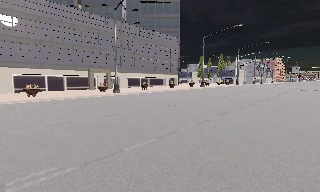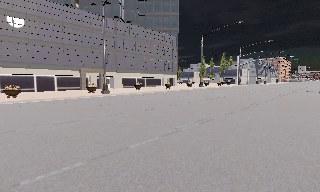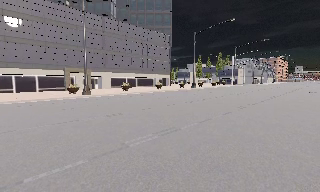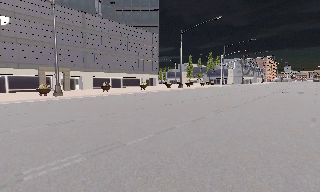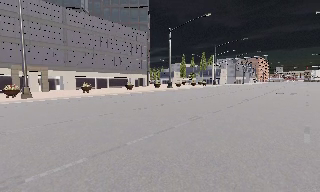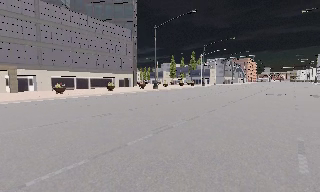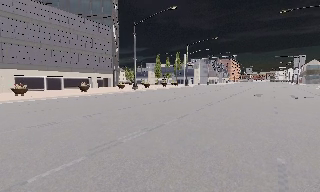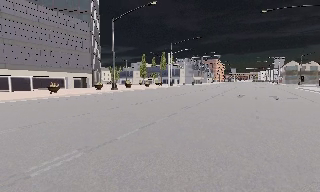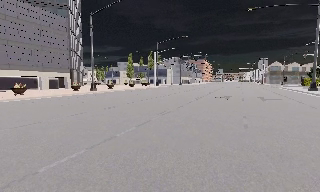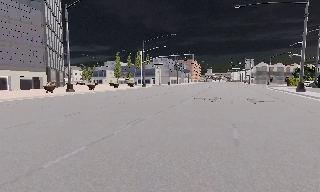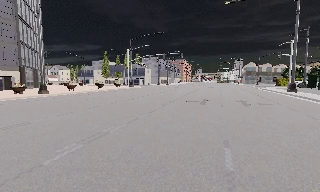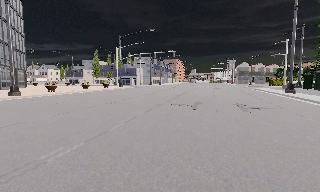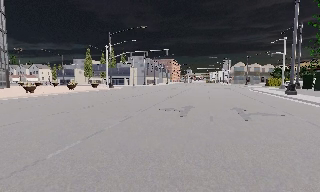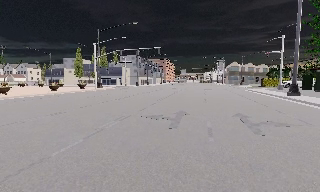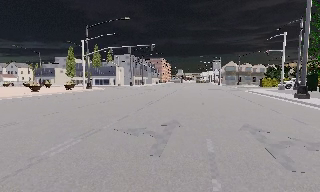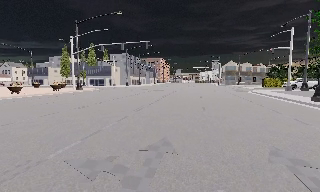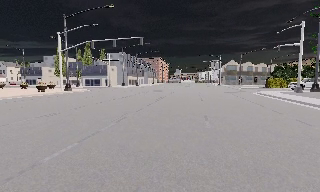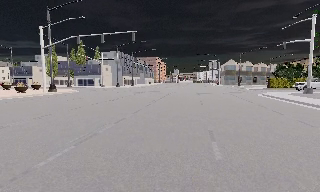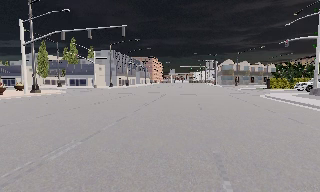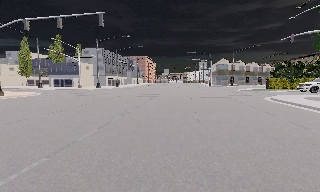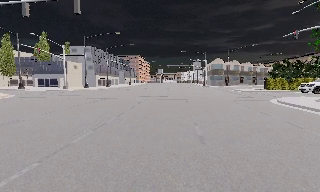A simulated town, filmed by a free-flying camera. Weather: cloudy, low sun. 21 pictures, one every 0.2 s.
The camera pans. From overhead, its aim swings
clockwise.
The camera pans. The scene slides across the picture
to the left.
0.0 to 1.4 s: The scene slides to the left, as the camera pans about 15 degrees to its right. It travels forward and to its right, about 13 m, so what stands in front looms larger.
1.4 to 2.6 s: The scene slides to the left, as the camera pans about 15 degrees to its right. It travels forward, about 10 m, so what stands in front looms larger.
2.6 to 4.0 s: The camera travels forward, about 15 m, so what stands in front looms larger.
The film runs forward here.
